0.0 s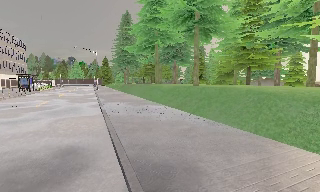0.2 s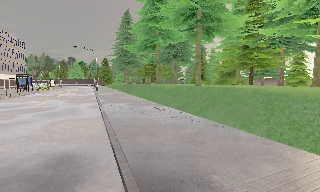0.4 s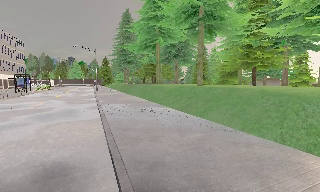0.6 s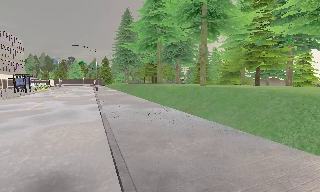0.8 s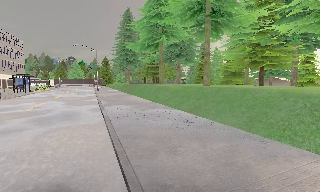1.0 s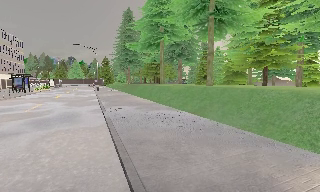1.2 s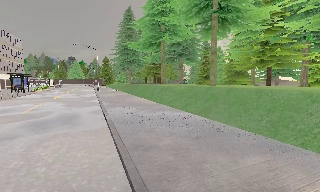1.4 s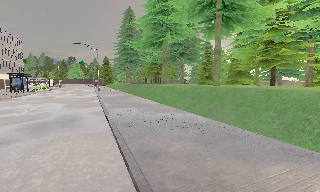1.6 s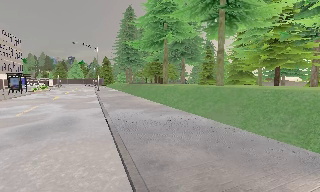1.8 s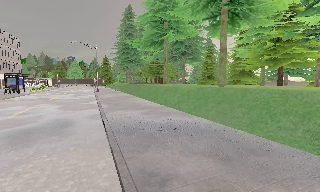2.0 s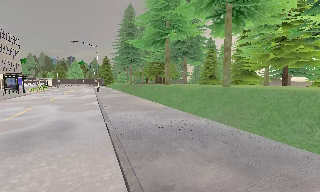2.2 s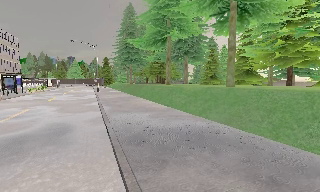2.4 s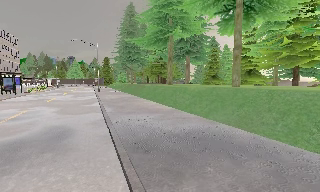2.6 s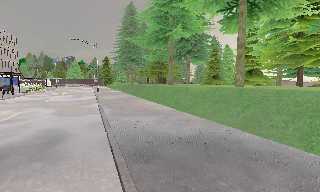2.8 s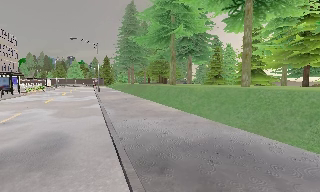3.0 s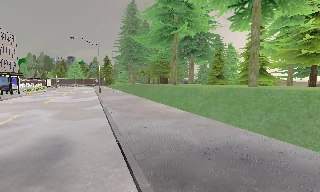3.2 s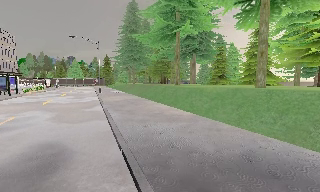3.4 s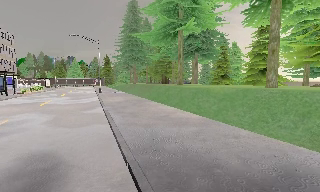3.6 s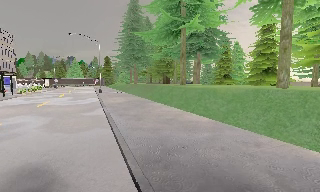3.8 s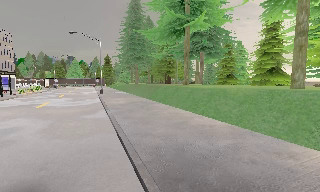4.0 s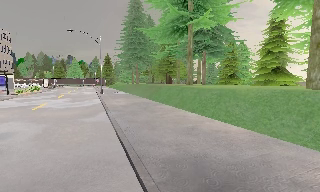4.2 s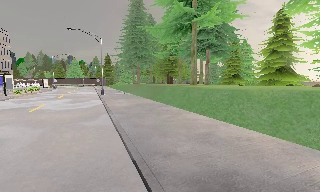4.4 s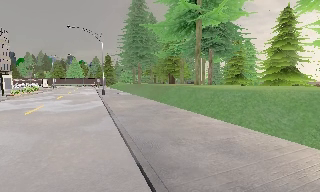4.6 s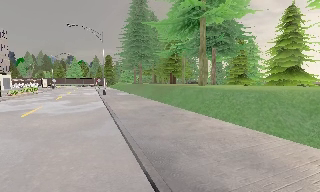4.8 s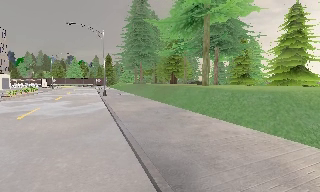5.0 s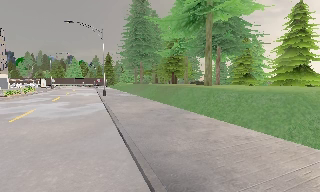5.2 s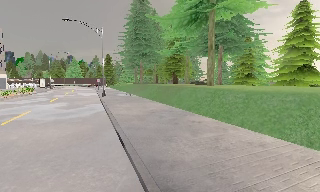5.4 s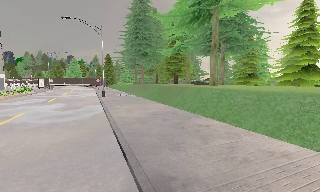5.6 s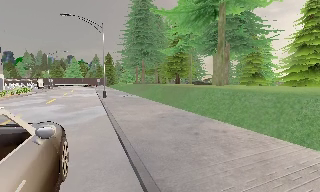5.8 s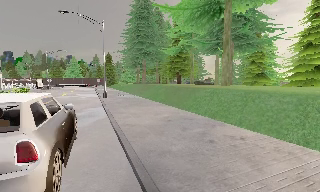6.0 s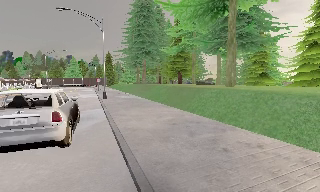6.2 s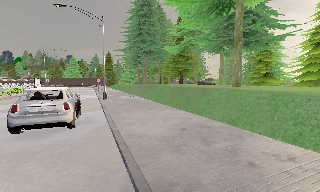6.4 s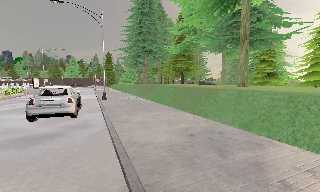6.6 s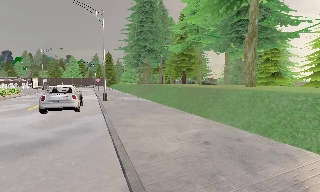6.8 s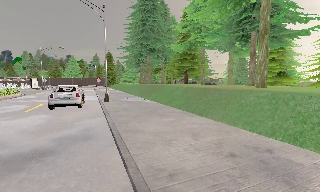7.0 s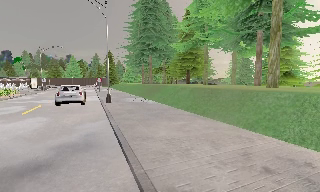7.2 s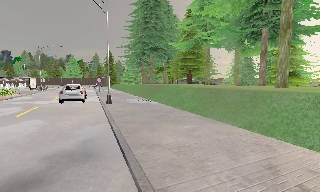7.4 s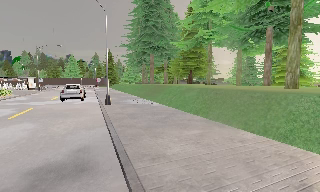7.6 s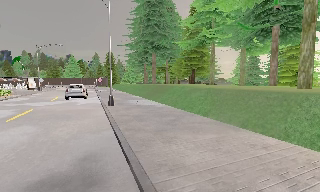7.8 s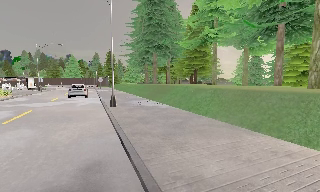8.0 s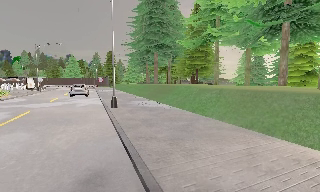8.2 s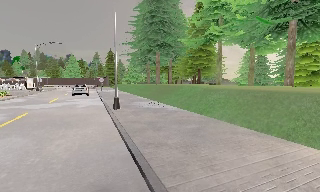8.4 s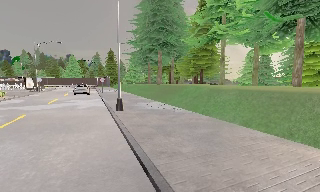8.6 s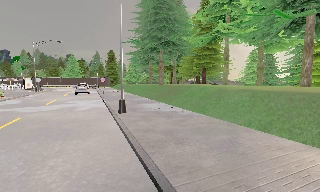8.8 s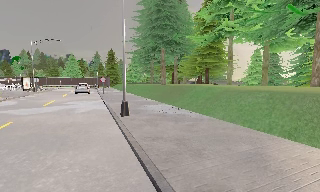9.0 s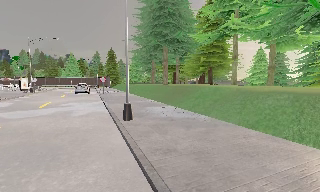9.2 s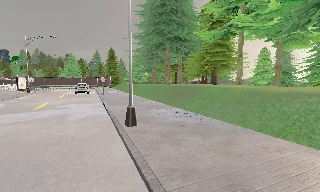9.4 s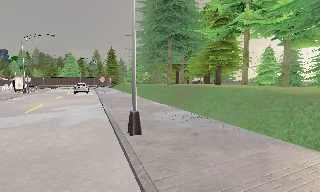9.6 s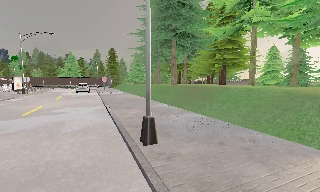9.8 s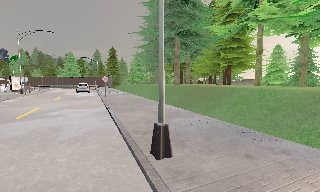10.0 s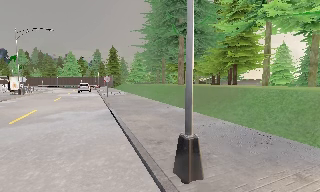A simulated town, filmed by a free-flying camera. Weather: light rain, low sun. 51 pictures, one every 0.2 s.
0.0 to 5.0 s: The camera travels forward and to its left, about 13 m, so what stands in front looms larger.
5.0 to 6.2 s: The camera travels forward, about 3.5 m, so what stands in front looms larger.
6.2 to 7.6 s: The camera travels forward and to its left, about 4.5 m, so what stands in front looms larger.
7.6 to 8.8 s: The camera travels forward and to its left, about 3.5 m, so what stands in front looms larger. It gains speed.
8.8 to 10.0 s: The camera travels forward and to its left, about 5 m, so what stands in front looms larger.
The film runs forward here.
